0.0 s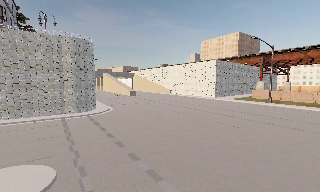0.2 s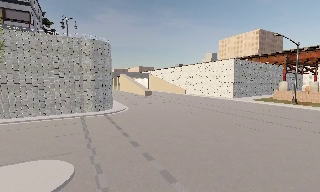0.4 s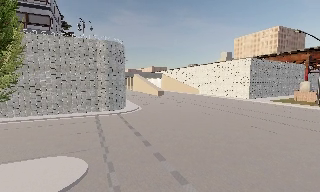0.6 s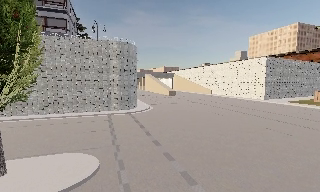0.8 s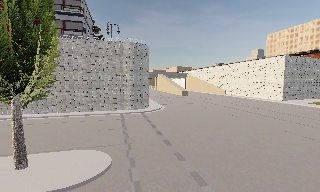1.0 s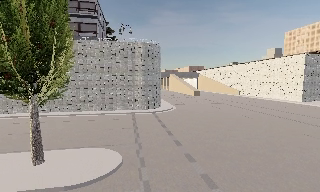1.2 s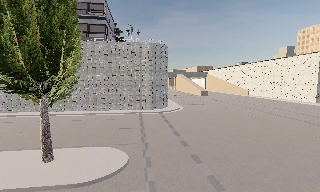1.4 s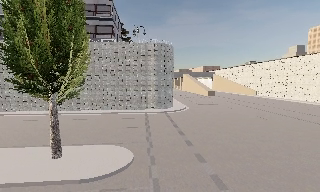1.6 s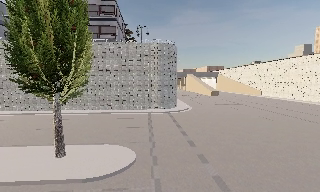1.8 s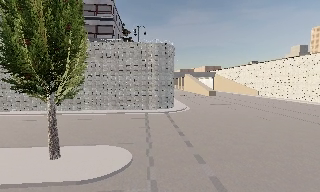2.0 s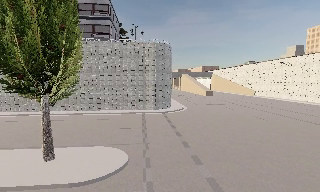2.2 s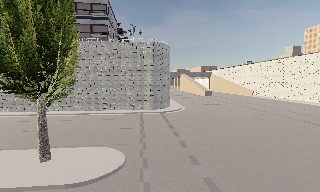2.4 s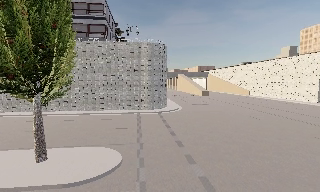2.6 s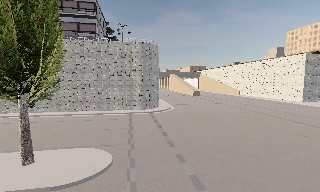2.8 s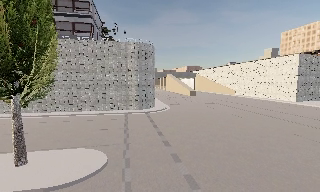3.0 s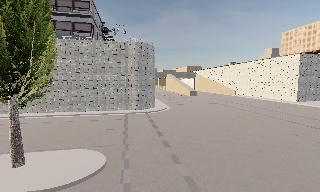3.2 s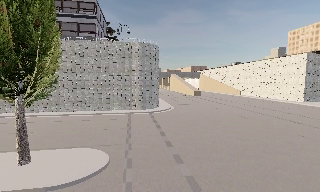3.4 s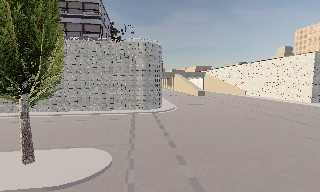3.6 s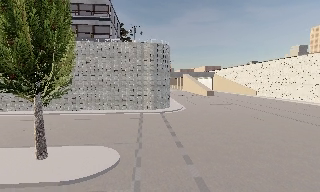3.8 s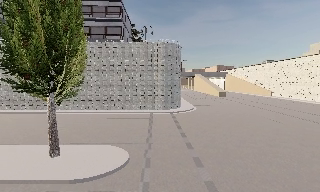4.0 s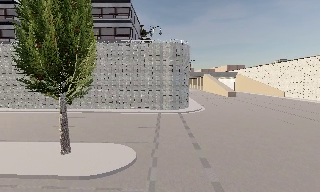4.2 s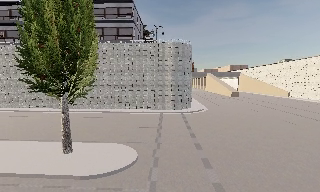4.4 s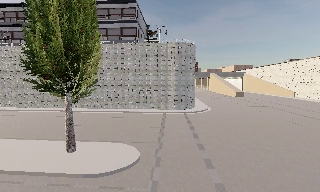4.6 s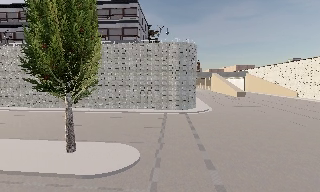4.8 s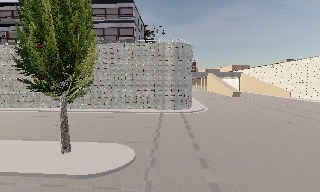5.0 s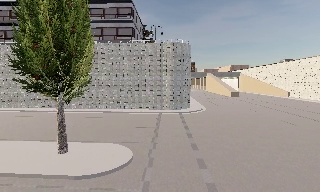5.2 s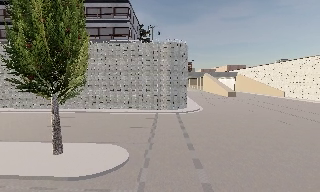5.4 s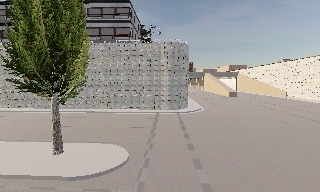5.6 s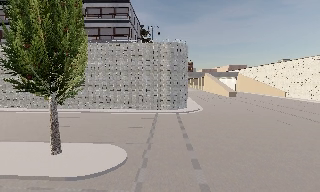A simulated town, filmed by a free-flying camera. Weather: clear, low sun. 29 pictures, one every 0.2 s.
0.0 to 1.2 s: The camera pans to its left, which is counterclockwise from overhead, by about 25 degrees.
1.2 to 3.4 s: The camera travels to its right, about 1 m, so close, fixed things drift to the left.
3.4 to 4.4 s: The camera pans to its left, which is counterclockwise from overhead, by about 10 degrees.
4.4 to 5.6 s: The camera shifts only a little, or ends up much as it began.
The film runs forward here.
